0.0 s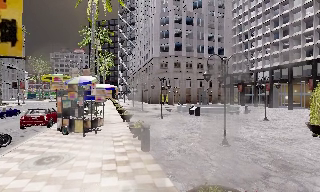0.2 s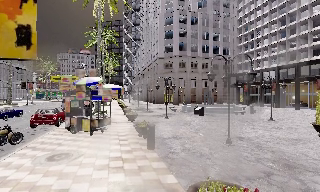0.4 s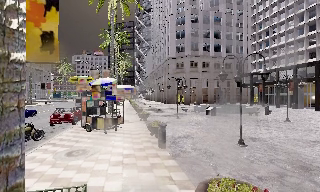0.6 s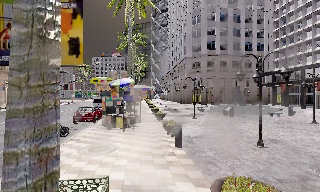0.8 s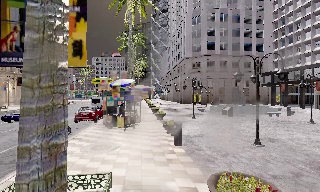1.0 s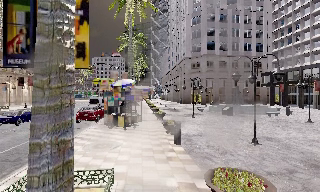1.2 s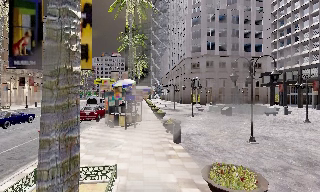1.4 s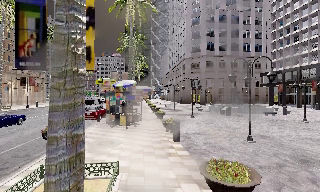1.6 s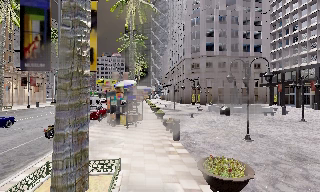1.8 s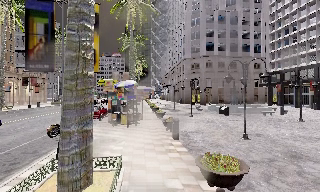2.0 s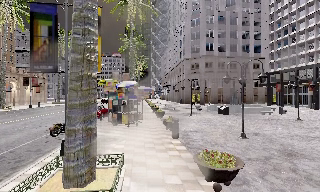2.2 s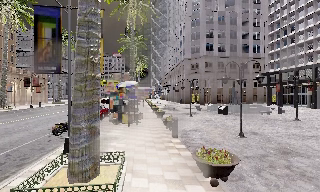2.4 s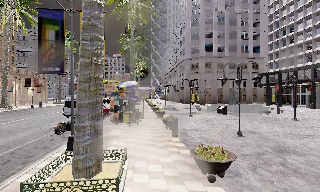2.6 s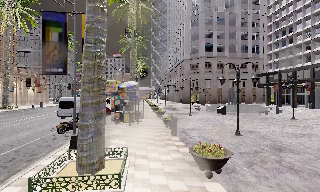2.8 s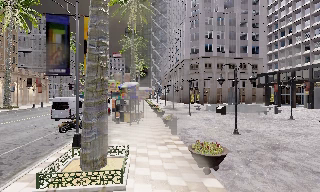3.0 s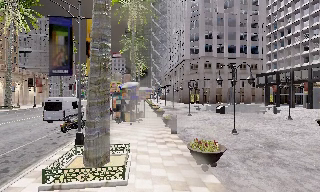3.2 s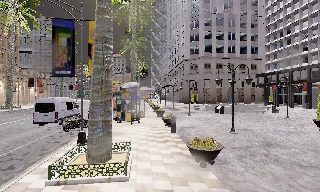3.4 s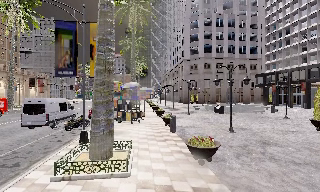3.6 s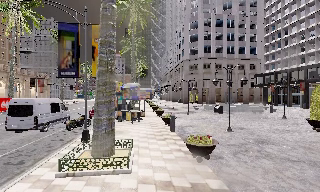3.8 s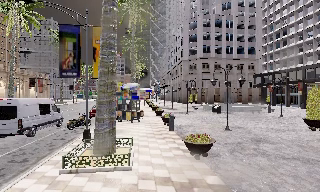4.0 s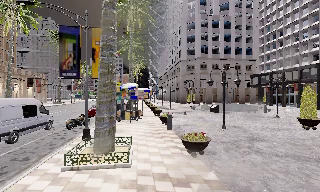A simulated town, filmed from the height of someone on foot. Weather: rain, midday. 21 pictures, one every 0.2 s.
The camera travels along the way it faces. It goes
backward.
0.0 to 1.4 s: The scene slides to the right, as the camera pans about 10 degrees to its left. It travels backward, about 1.5 m, so what stands in front gets smaller.
1.4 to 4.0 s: The camera travels backward, about 3 m, so what stands in front gets smaller.
The film runs backward here.
